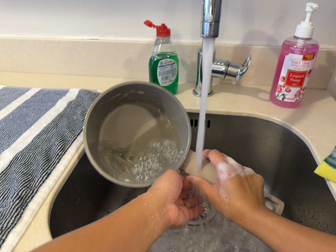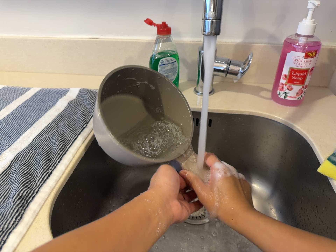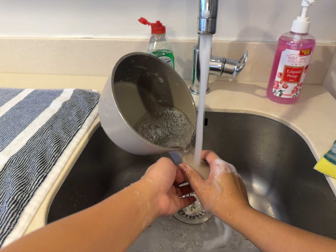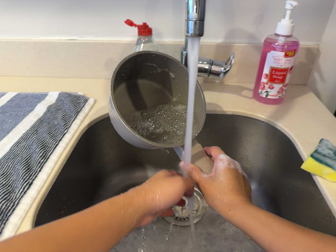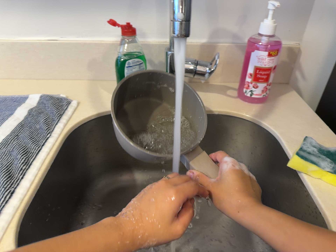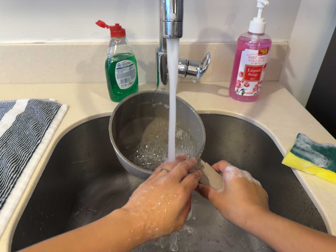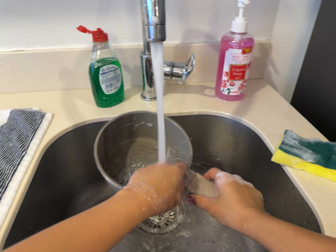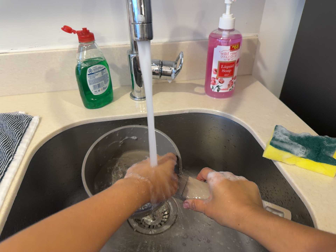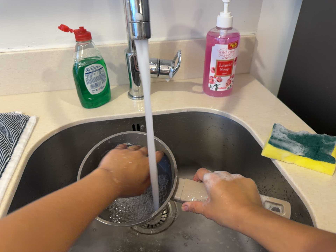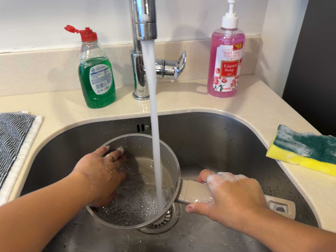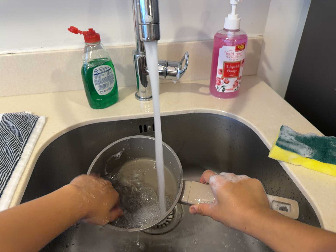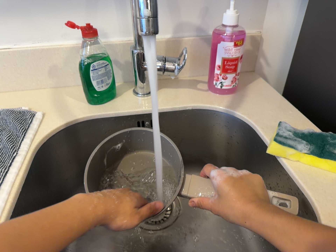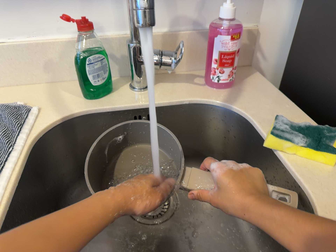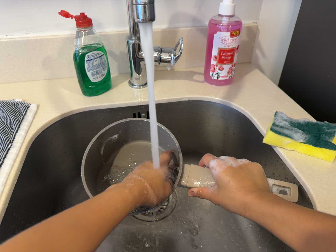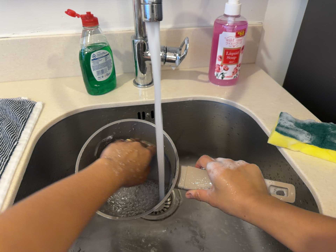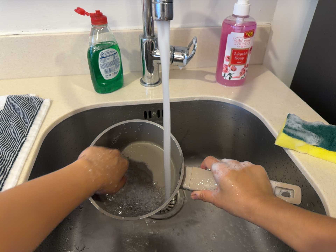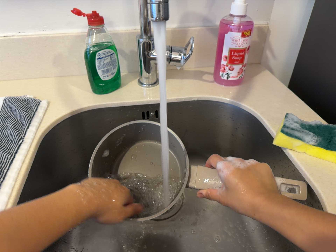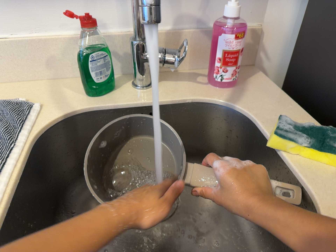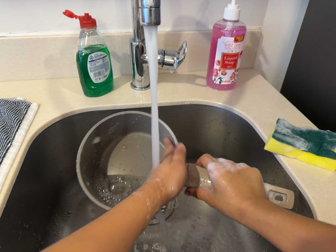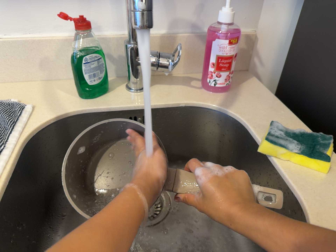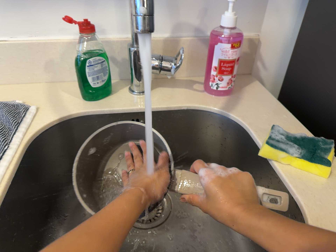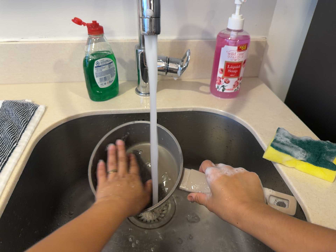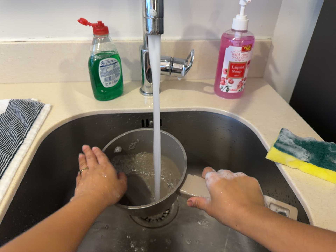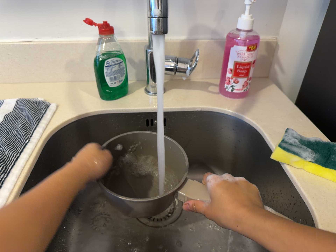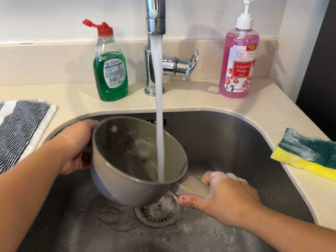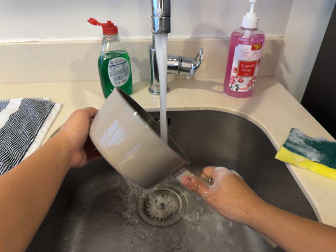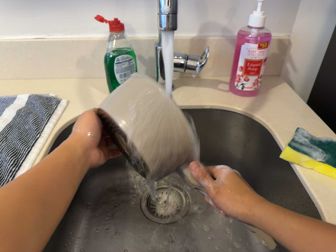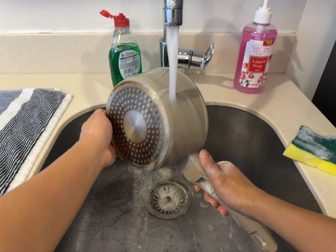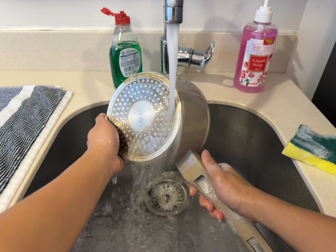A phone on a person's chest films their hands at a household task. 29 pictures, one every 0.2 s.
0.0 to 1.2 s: The camera pans to its right by about 10 degrees. It rolls about its line of sight by about 10 degrees, and the scene rotates counterclockwise.
1.2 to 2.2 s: The camera shifts only a little, or ends up much as it began.
2.2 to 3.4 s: The camera keeps its place and its aim.
3.4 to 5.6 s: The camera shifts only a little, or ends up much as it began.
The film runs backward here.
